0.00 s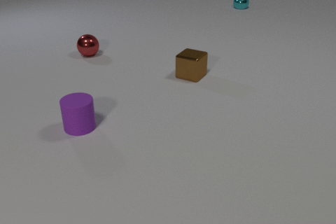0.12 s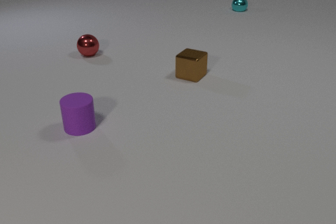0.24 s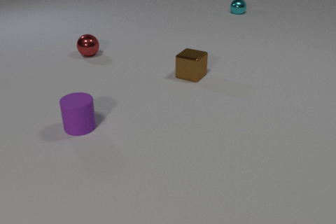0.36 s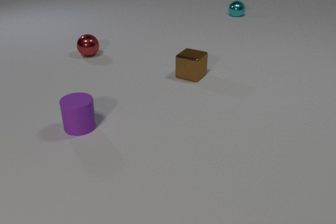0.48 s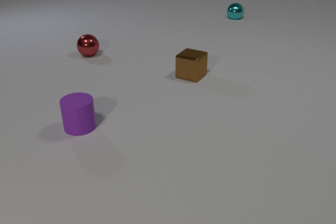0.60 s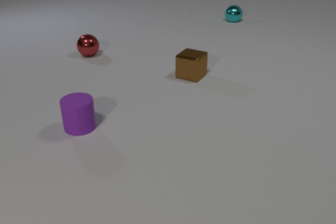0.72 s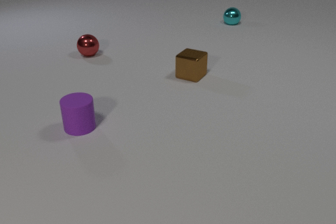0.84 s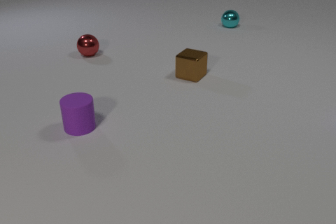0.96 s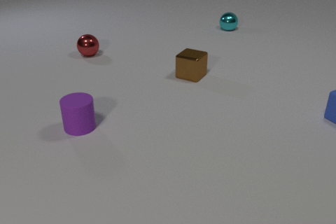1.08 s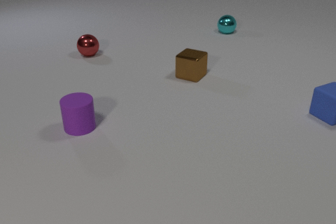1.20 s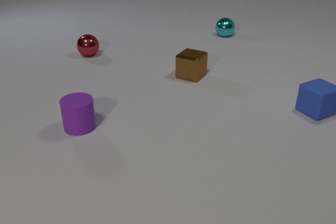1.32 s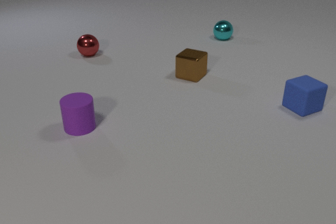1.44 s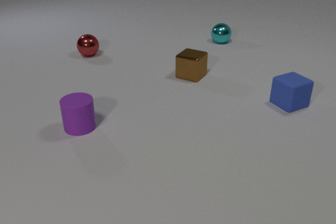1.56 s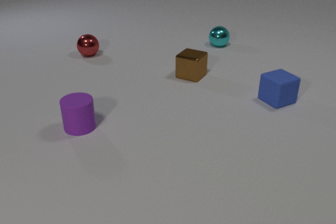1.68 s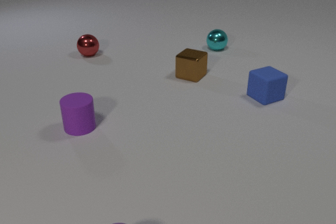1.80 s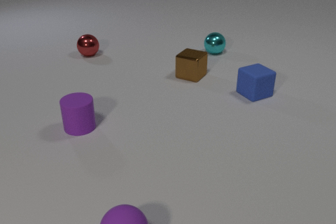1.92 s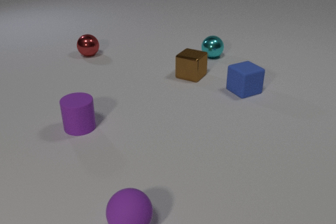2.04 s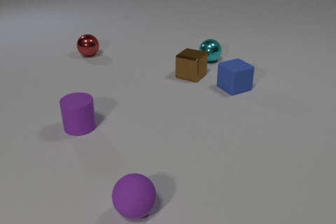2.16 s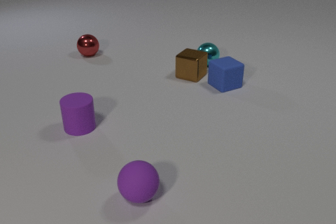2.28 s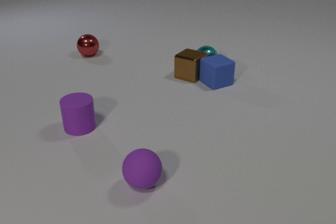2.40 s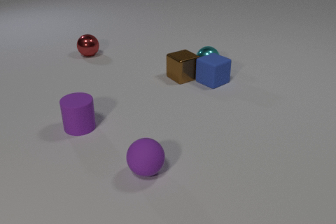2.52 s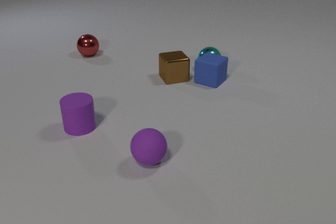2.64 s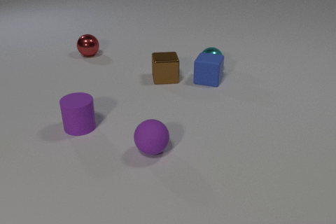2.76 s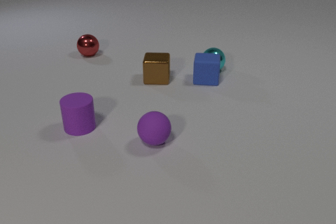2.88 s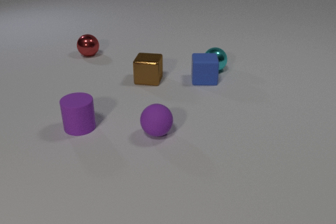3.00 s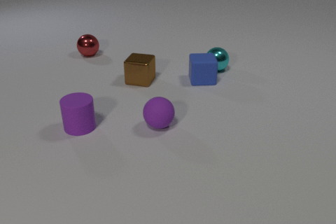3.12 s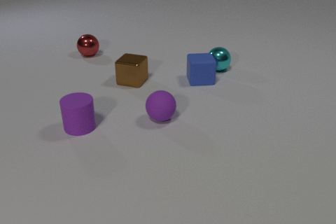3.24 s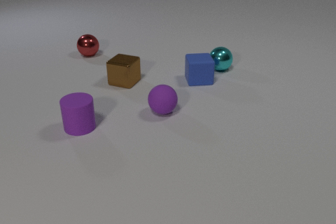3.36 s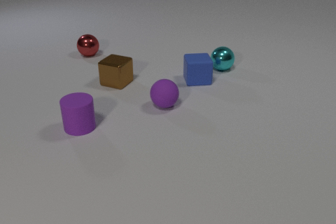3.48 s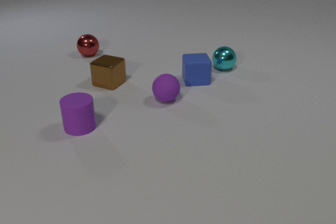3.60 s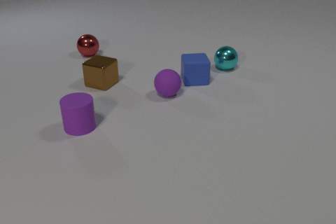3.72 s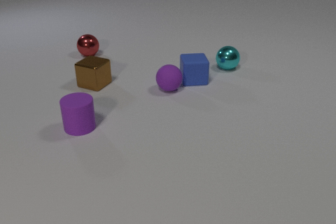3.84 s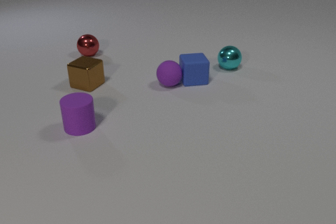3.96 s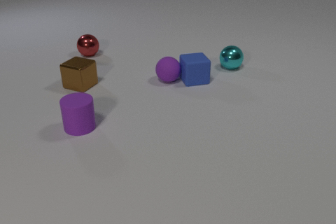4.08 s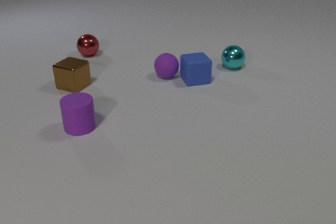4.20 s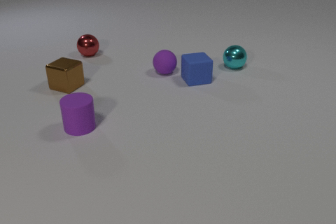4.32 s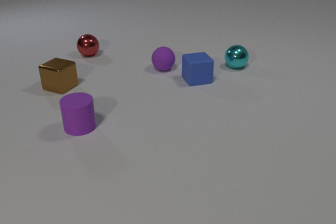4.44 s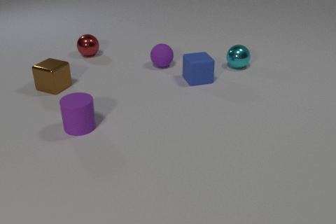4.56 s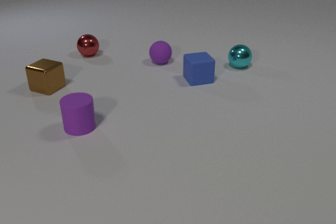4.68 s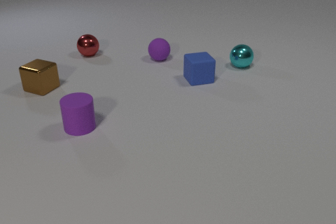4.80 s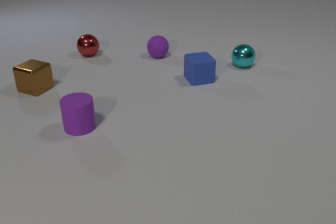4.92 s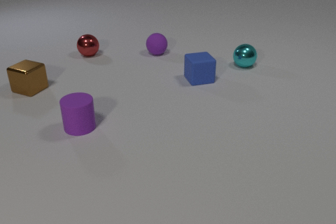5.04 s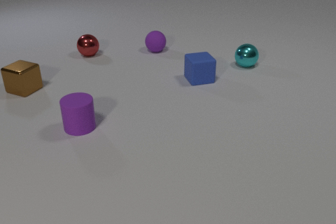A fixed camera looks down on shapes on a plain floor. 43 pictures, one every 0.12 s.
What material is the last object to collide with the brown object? rubber.
What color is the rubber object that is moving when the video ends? purple.
Are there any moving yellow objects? no.
0.00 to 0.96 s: The blue rubber cube comes in at the right edge, slides to the left. The cyan metal sphere rolls toward the camera.
0.96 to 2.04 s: The blue rubber cube slides to the left. The cyan metal sphere rolls toward the camera. The purple rubber sphere comes in at the bottom edge, rolls away from the camera.
2.04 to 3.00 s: The blue rubber cube slides to the left and away from the camera, spins so that its near face slides to the right, counterclockwise seen from above. The cyan metal sphere rolls toward the camera. The purple rubber sphere rolls away from the camera. The brown metal cube slides to the left, spins clockwise seen from above by about 75 degrees, its near face sliding to the left. The cyan metal sphere and the brown metal cube collide. The blue rubber cube and the brown metal cube collide. The blue rubber cube and the cyan metal sphere collide.
3.00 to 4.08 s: The blue rubber cube slides to the left. The cyan metal sphere rolls to the right and away from the camera. The purple rubber sphere rolls away from the camera. The brown metal cube slides to the left. The blue rubber cube and the purple rubber sphere collide.
4.08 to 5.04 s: The cyan metal sphere rolls to the right and away from the camera. The purple rubber sphere rolls away from the camera. The brown metal cube slides to the left.
